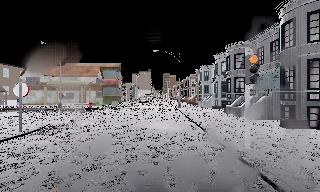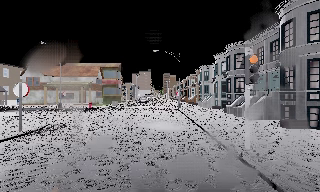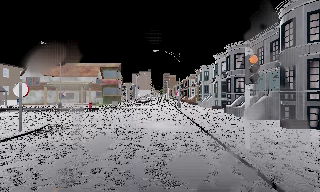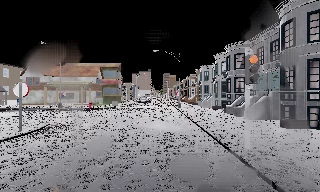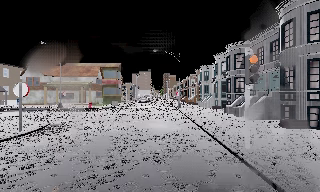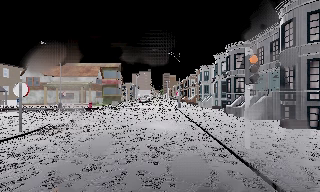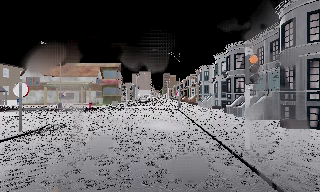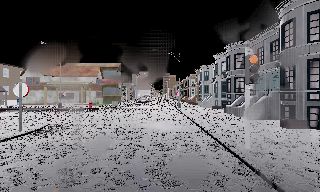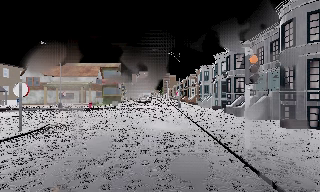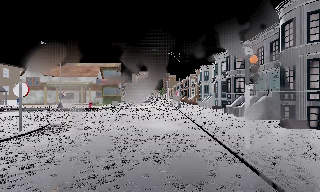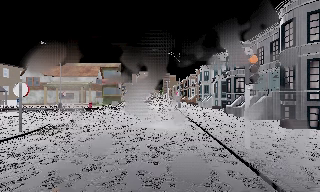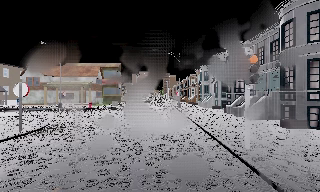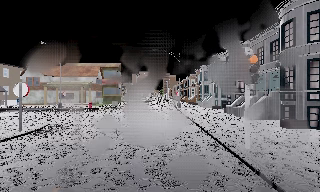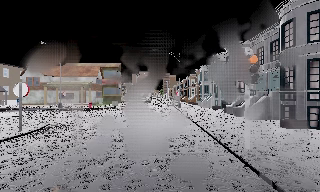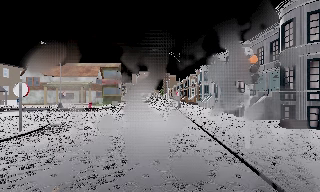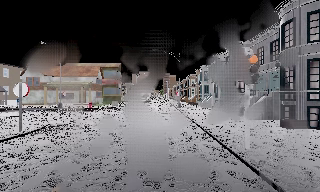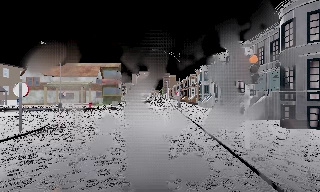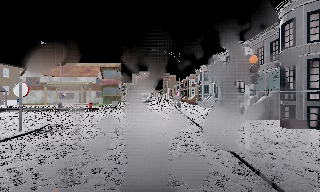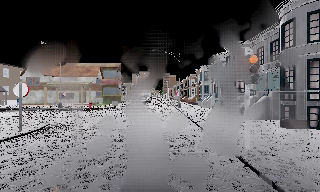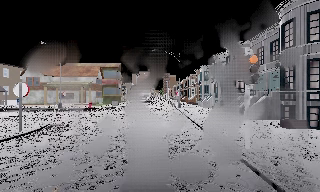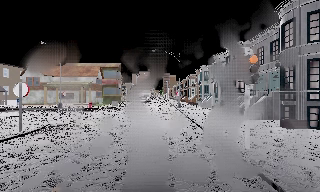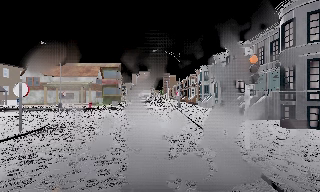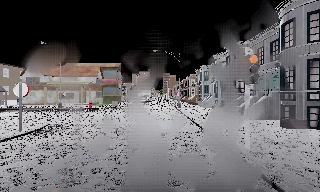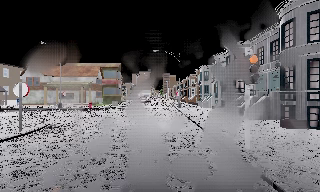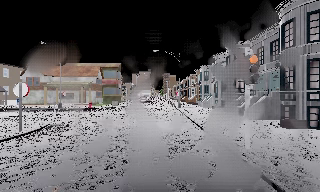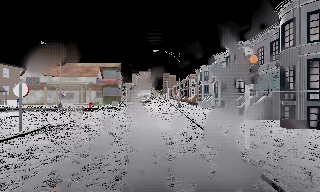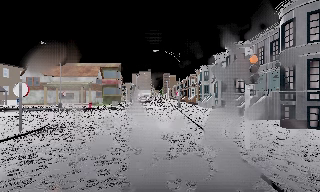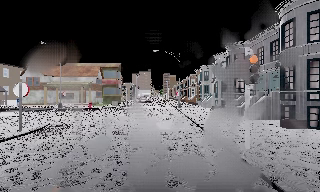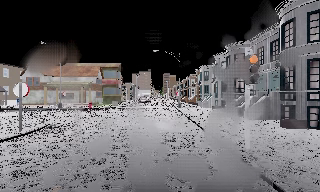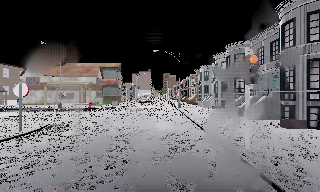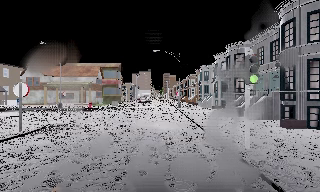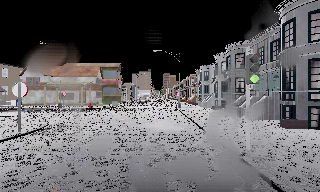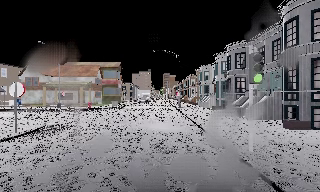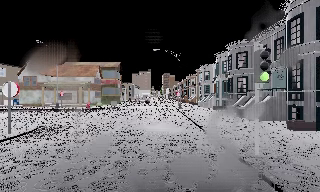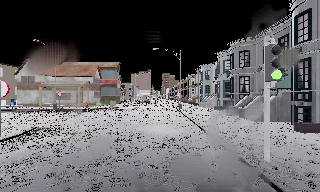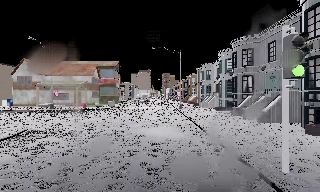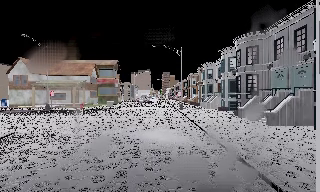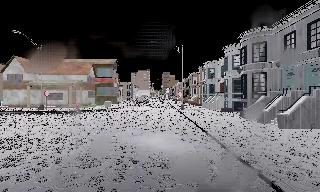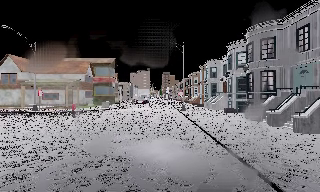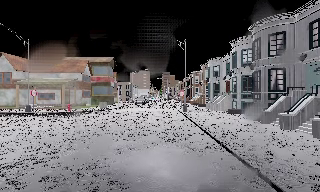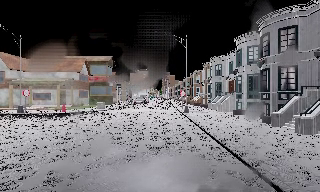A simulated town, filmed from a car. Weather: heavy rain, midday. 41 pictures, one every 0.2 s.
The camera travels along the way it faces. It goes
forward.
0.0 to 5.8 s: The camera keeps its place and its aim.
5.8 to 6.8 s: The camera travels forward, about 1 m, so what stands in front looms larger. It gains speed.
6.8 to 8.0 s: The camera travels forward, about 5 m, so what stands in front looms larger.
The film runs forward here.
